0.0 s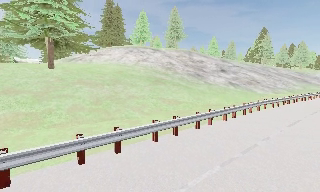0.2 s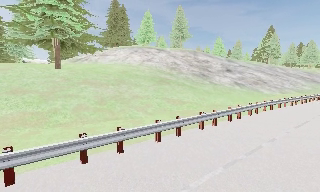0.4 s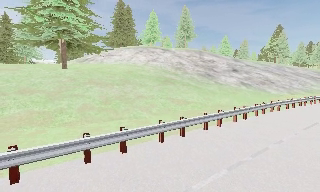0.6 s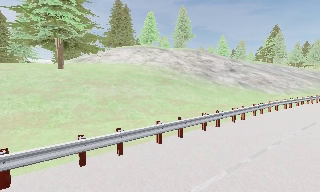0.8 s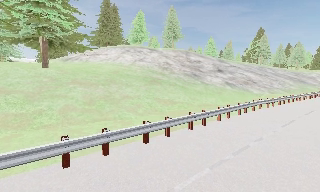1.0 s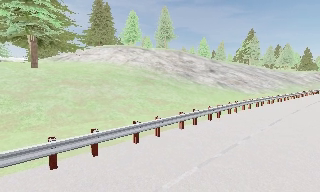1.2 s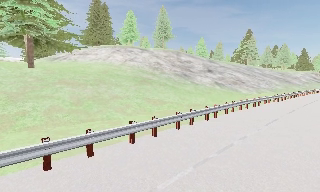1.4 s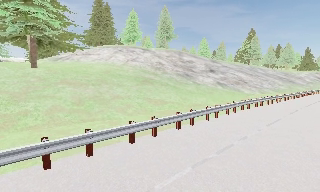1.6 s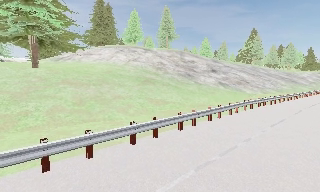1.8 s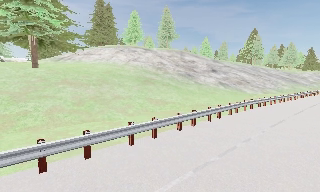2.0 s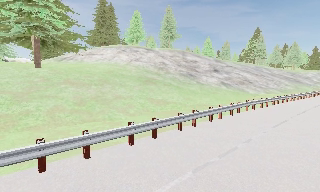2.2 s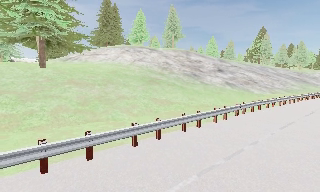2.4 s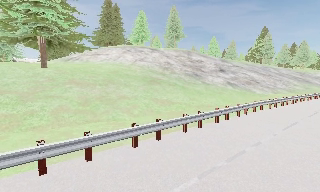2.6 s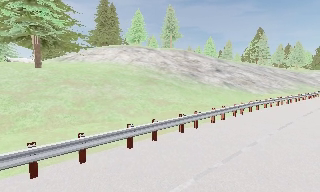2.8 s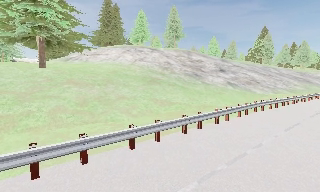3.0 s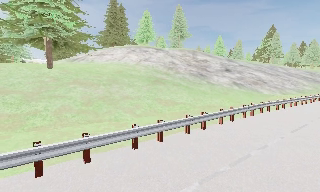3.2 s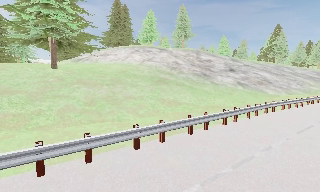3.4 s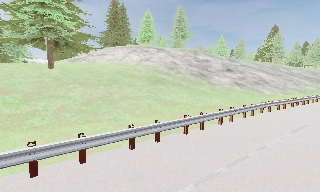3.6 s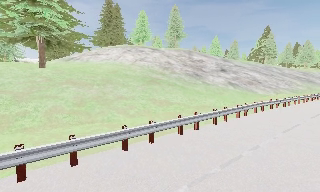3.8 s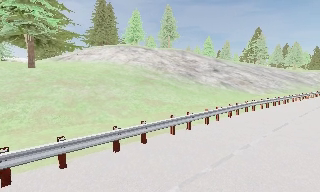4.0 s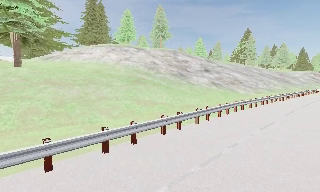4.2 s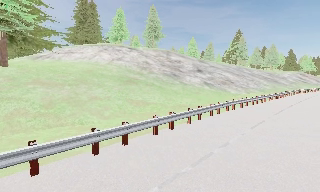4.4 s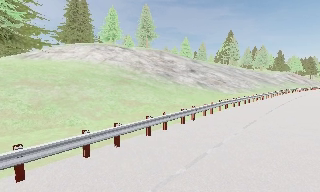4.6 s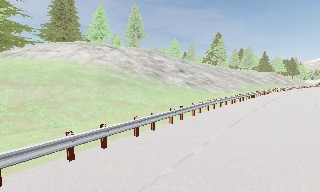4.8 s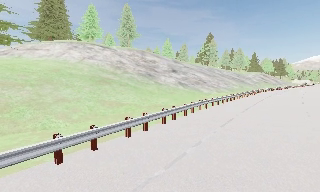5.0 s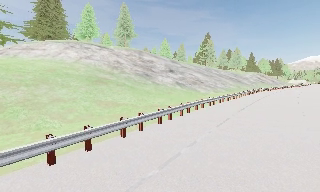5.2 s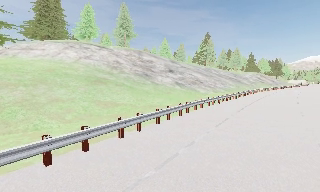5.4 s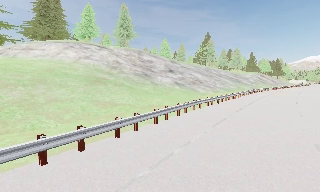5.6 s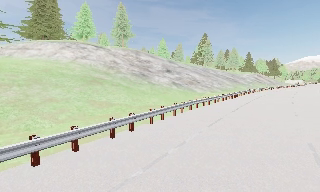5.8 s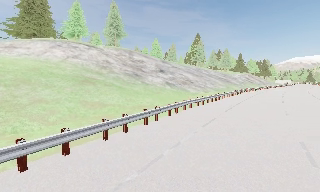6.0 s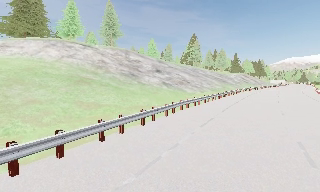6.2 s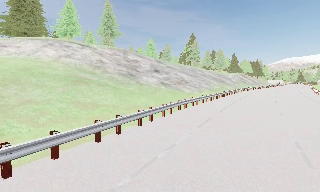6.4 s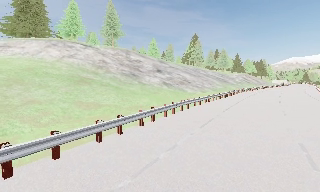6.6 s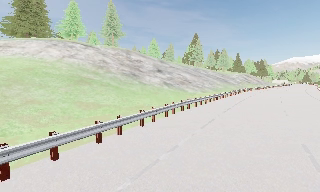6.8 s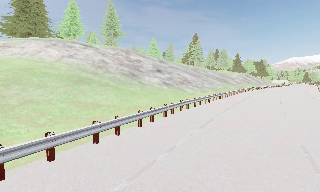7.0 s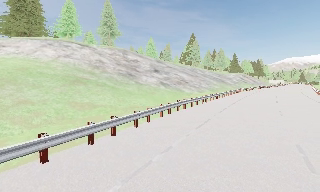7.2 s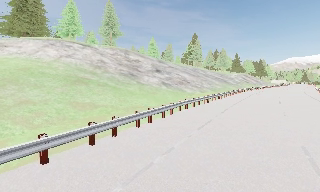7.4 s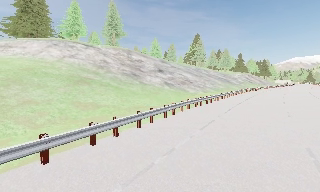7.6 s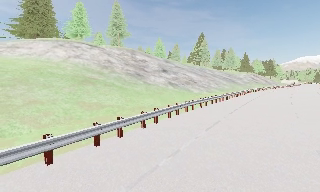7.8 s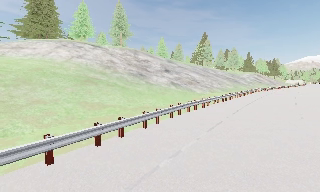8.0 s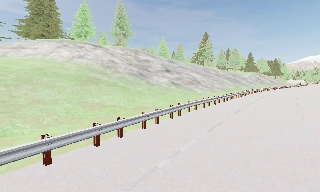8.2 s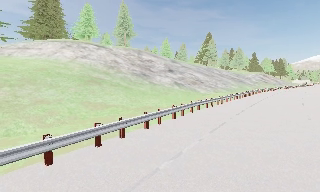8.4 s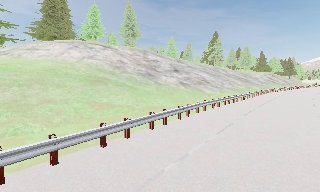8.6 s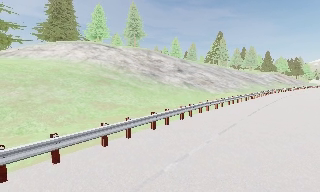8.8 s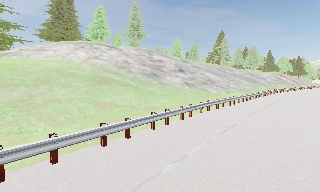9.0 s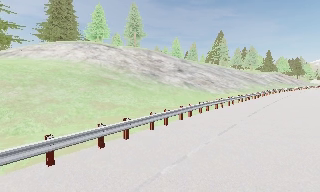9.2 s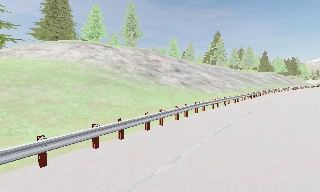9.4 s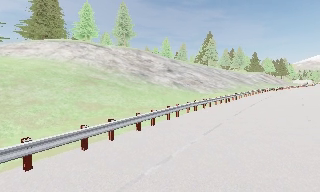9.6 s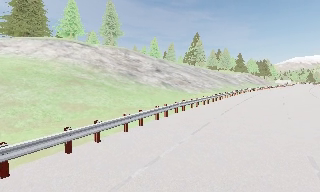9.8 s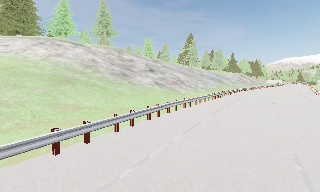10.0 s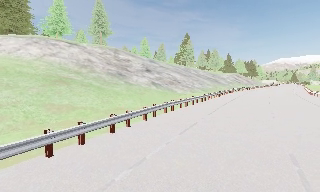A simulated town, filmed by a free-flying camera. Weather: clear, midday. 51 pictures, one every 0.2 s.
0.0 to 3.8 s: The camera travels to its right and forward, about 1.5 m, so close, fixed things drift to the left.
3.8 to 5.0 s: The scene slides to the left, as the camera pans about 15 degrees to its right.
5.0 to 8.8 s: The camera travels forward and to its right, about 1.5 m, so what stands in front looms larger.
8.8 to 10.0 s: The camera pans to its right, which is clockwise from overhead, by about 10 degrees.
The film runs forward here.
